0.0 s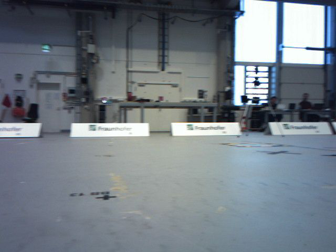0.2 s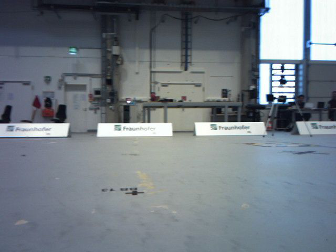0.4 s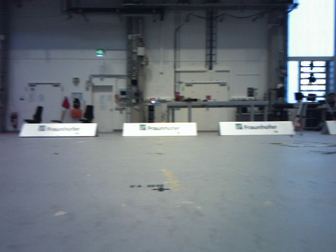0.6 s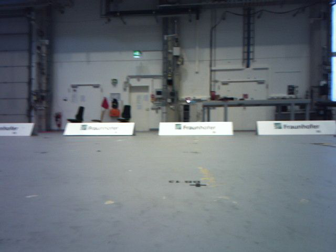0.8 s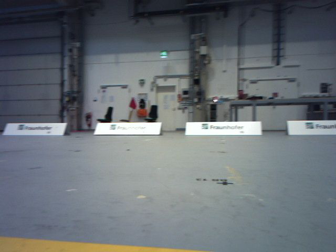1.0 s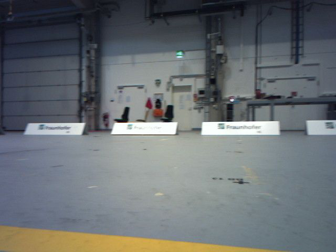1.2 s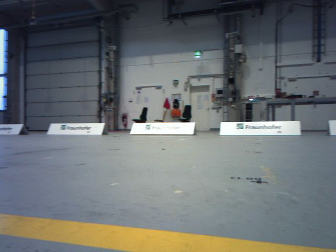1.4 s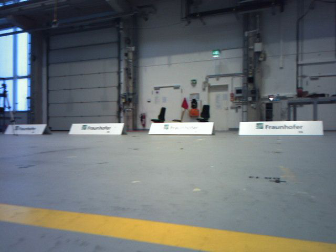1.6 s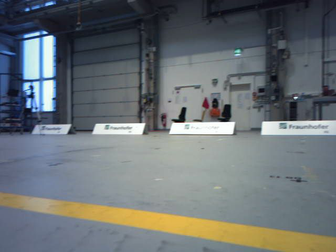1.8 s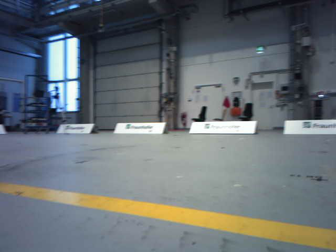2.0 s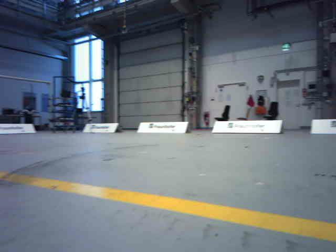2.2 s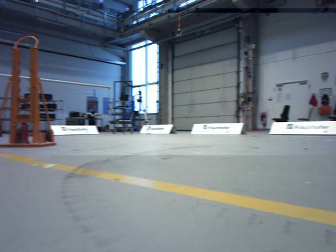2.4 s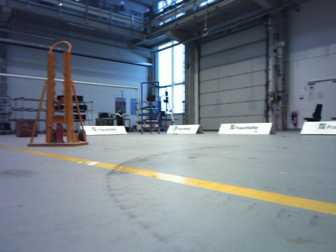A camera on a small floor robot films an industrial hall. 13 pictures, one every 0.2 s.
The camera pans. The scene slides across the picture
to the right.
The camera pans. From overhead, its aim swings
counterclockwise.
0.0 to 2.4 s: The camera swings to its left by about 55 degrees, and the scene slides to the right. It travels backward, about 0.4 m.
The film runs backward here.
